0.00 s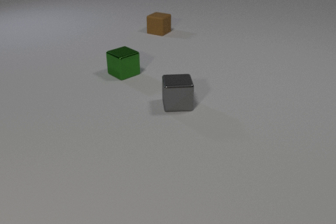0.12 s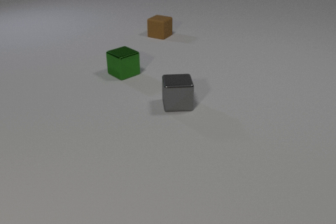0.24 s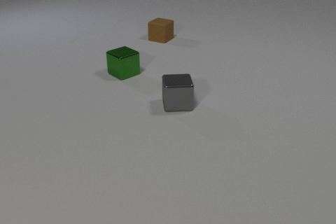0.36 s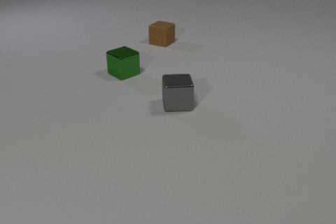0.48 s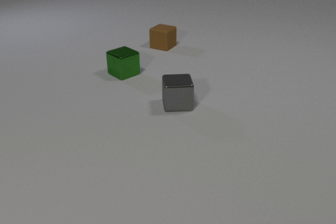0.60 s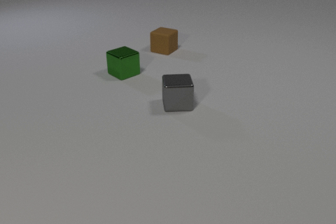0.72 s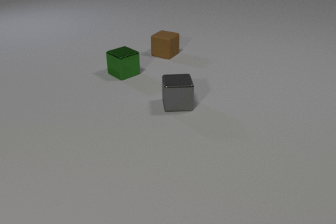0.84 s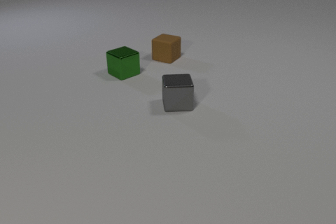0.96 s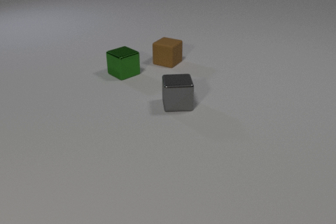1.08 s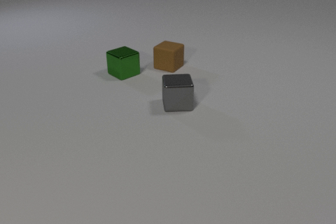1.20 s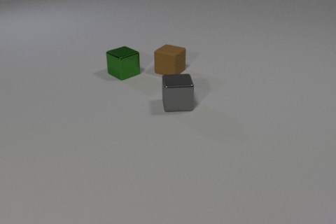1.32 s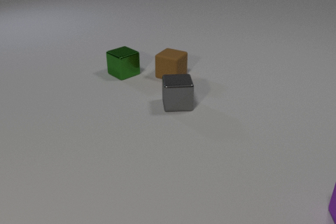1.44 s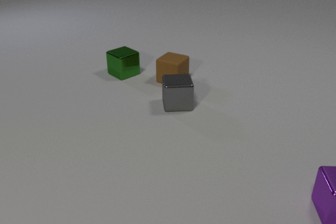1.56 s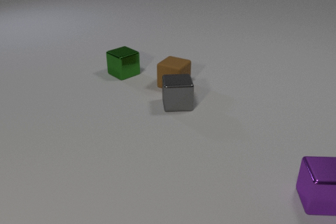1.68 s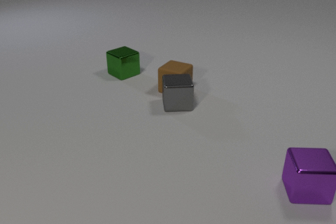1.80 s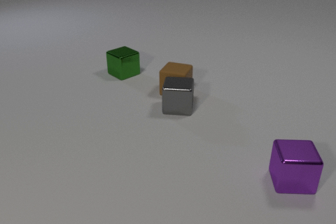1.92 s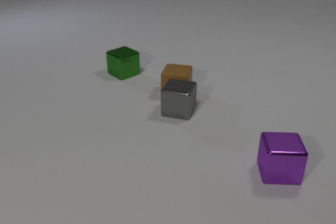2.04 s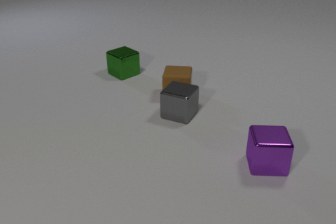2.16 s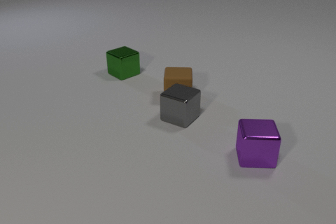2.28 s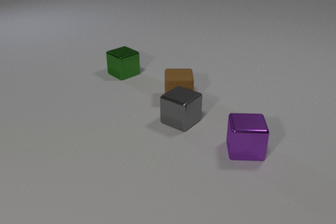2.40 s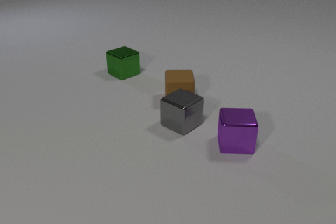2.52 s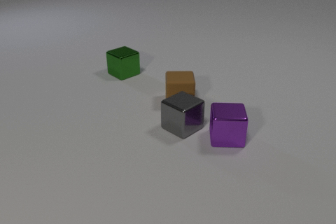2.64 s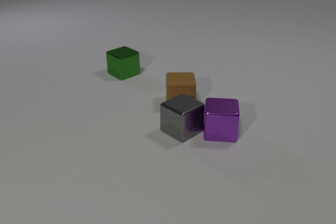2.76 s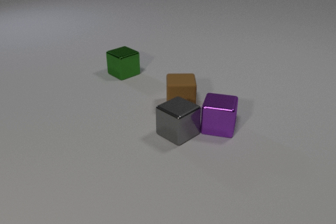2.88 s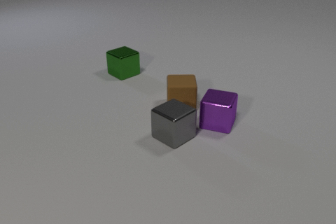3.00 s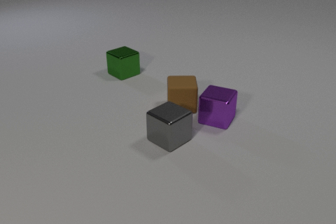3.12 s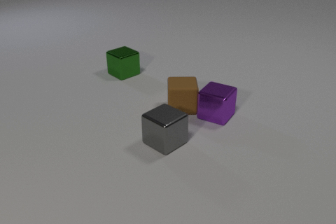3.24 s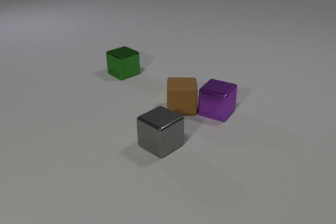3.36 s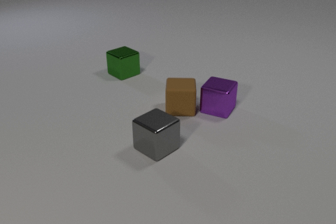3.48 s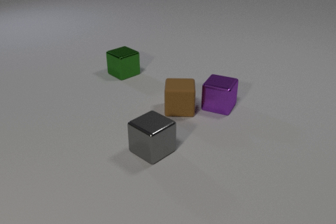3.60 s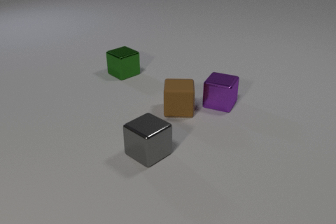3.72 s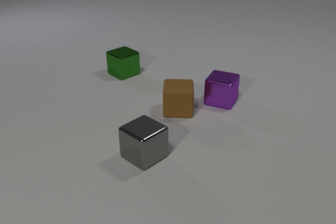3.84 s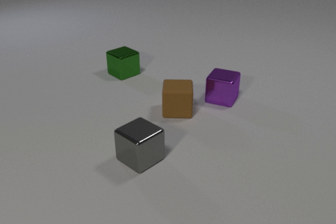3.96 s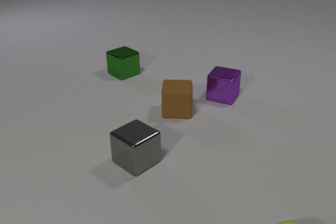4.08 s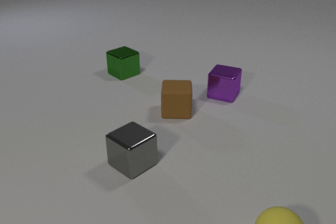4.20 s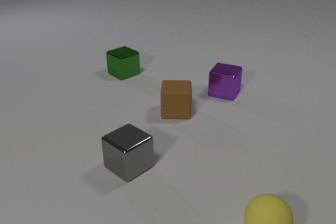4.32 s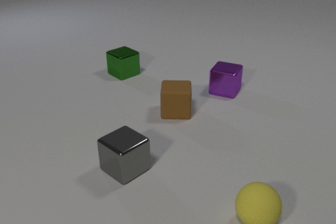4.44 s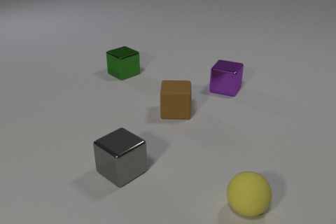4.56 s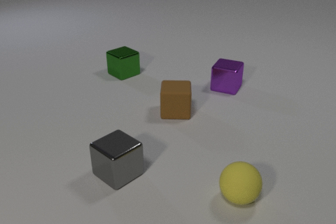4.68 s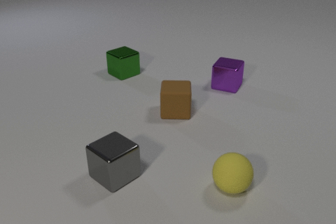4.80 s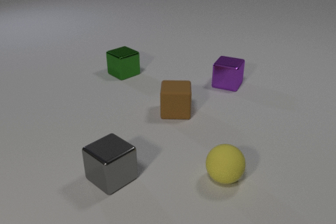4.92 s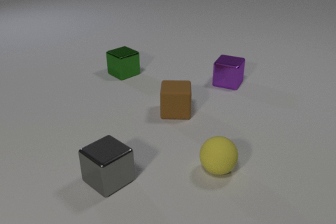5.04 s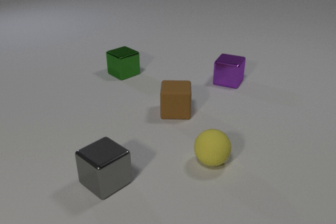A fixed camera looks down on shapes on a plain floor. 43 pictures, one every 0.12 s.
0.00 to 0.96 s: The brown rubber cube slides toward the camera.
0.96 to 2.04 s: The brown rubber cube slides toward the camera, spins so that its near face slides to the right, counterclockwise seen from above. The gray metal cube slides toward the camera, spins so that its near face slides to the left, clockwise seen from above. The purple metal cube comes in at the right edge, slides to the left and away from the camera. The brown rubber cube and the gray metal cube collide.
2.04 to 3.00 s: The brown rubber cube slides toward the camera. The gray metal cube slides toward the camera. The purple metal cube slides away from the camera and to the left, spins clockwise seen from above by about 30 degrees, its near face sliding to the left. The gray metal cube and the purple metal cube collide.
3.00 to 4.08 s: The brown rubber cube slides toward the camera. The gray metal cube slides toward the camera and to the left. The purple metal cube slides away from the camera. The yellow rubber sphere comes in at the bottom edge, rolls away from the camera and to the left. The brown rubber cube and the purple metal cube collide.
4.08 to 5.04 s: The gray metal cube slides to the left and toward the camera. The purple metal cube slides away from the camera. The yellow rubber sphere rolls away from the camera and to the left.
How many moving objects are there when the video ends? 3.
What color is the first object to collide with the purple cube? gray.
How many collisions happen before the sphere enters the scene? 3.
